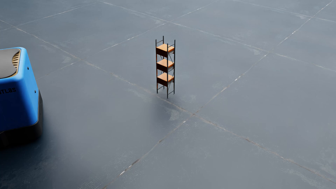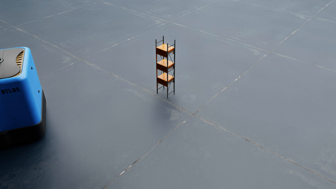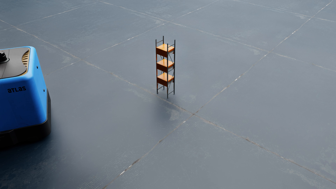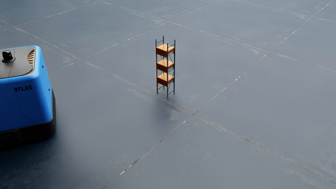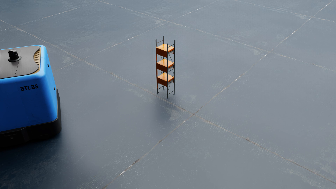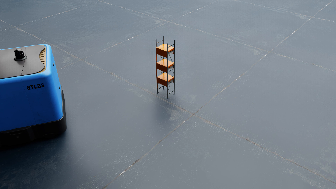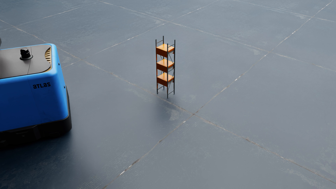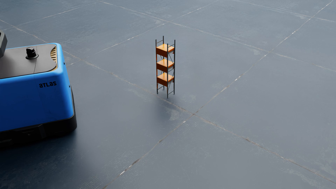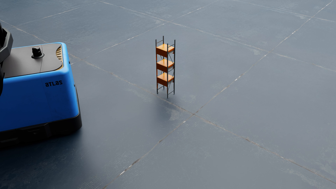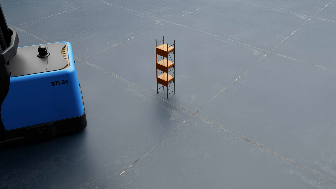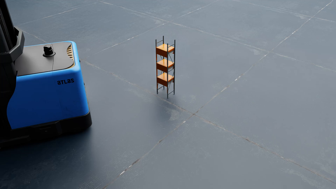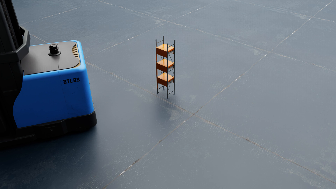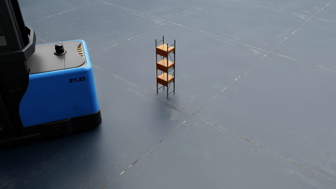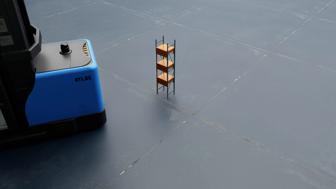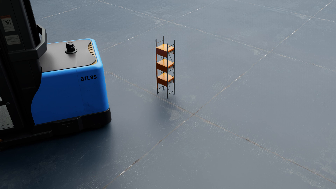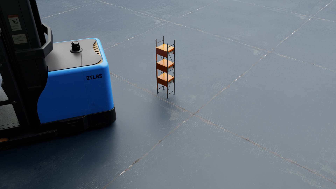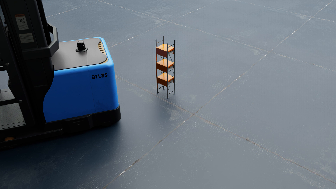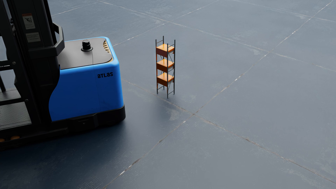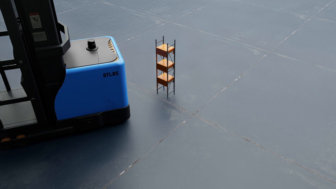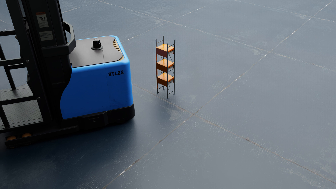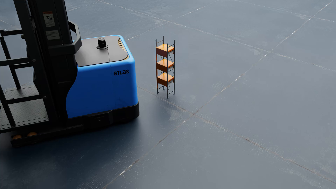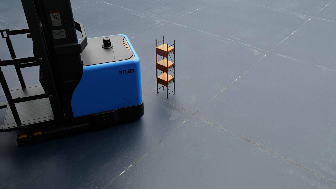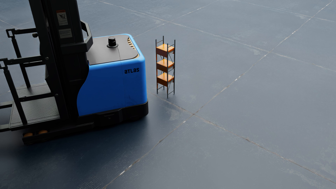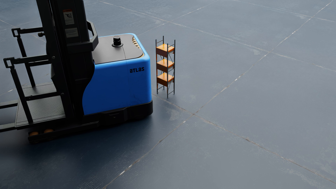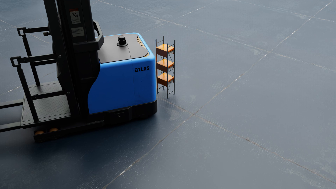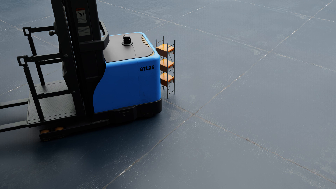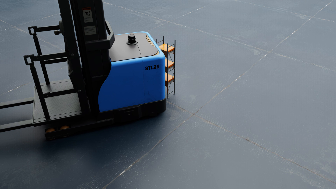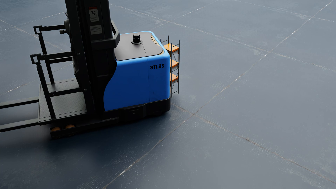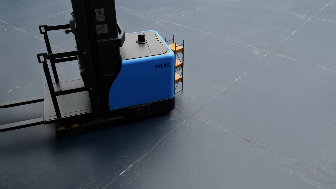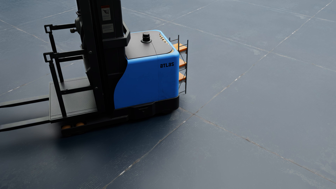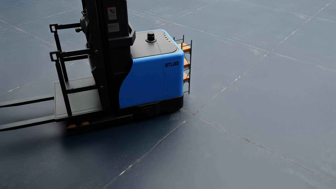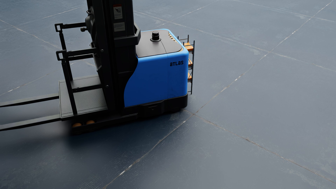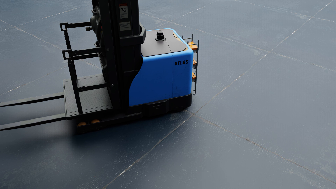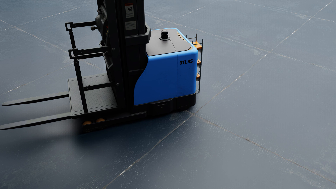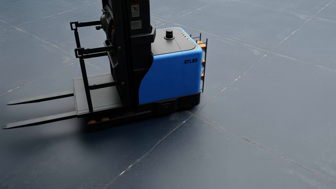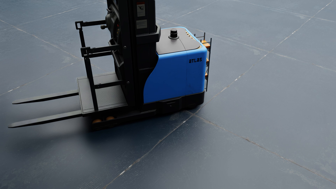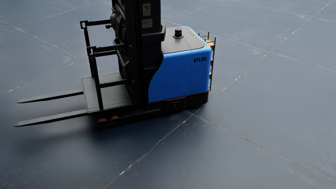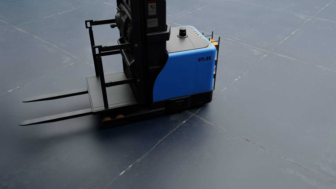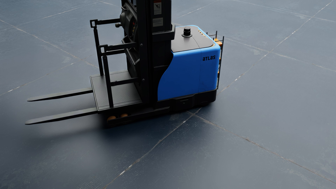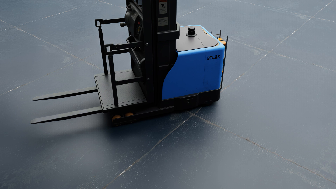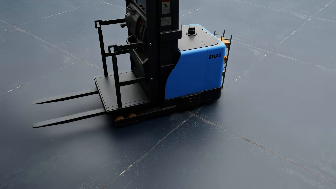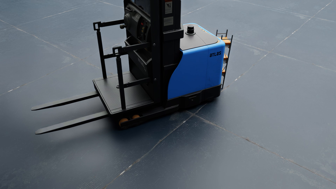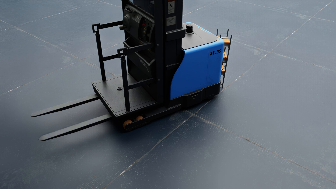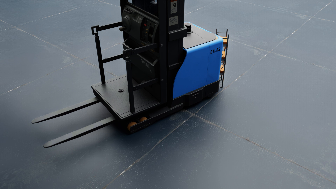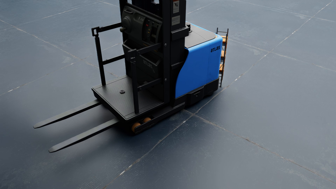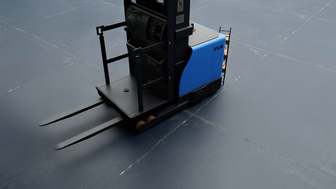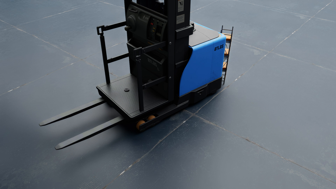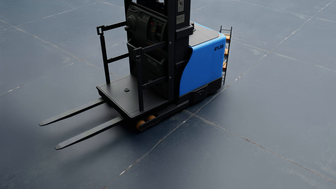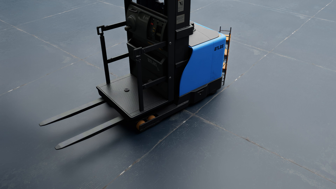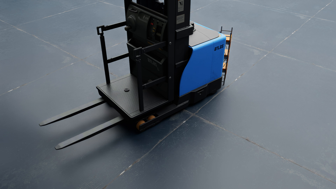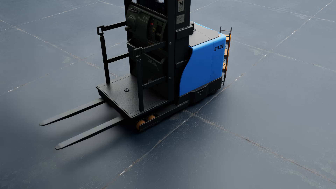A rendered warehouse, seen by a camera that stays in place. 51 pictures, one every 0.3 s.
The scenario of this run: A forklift runs into an object in its way.
